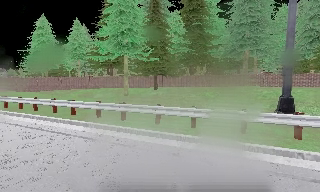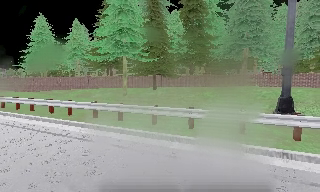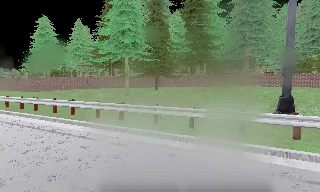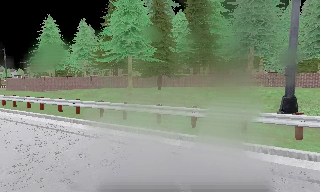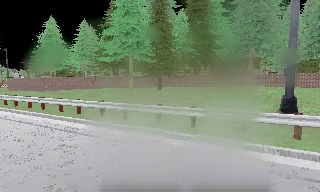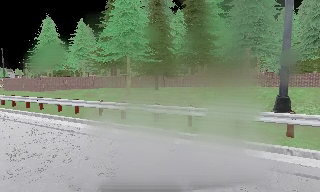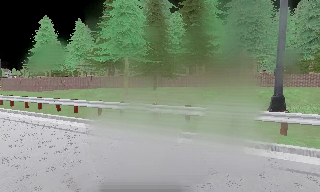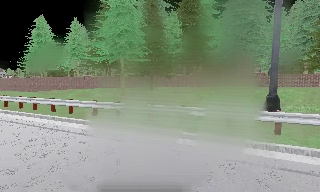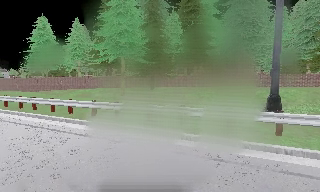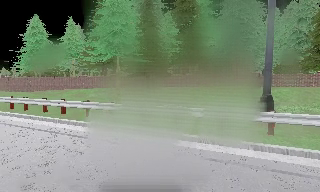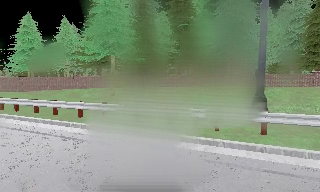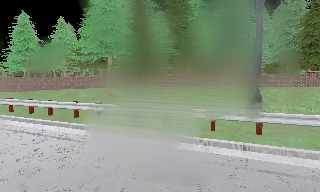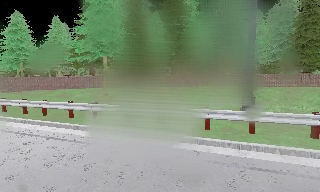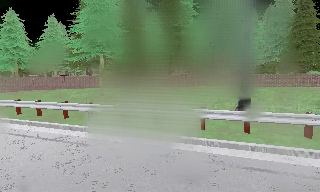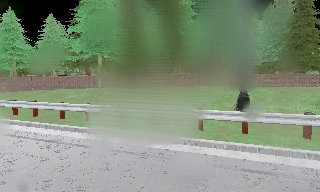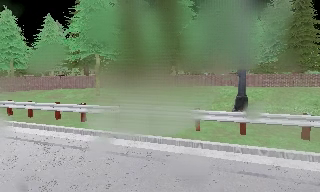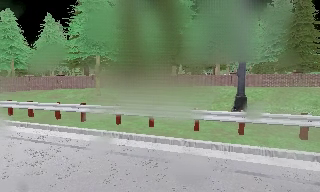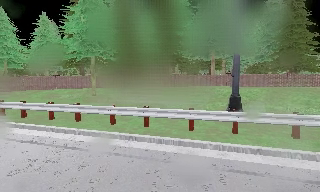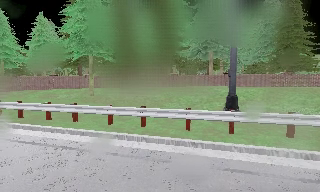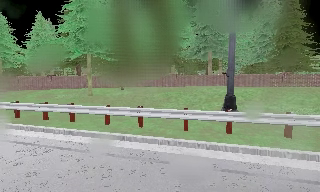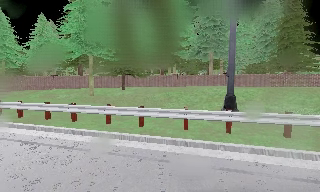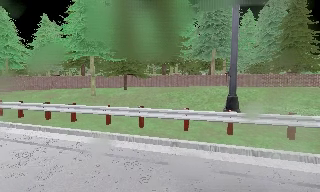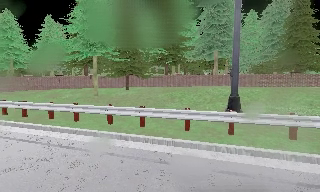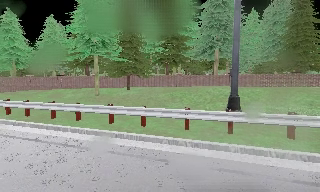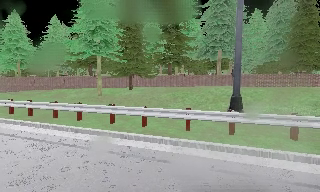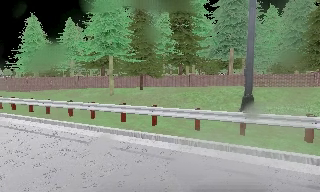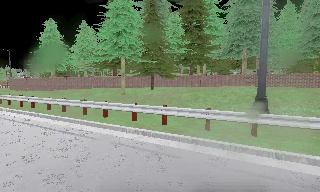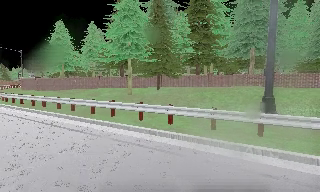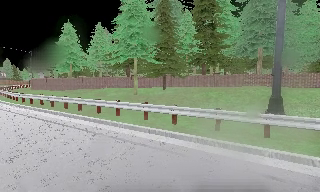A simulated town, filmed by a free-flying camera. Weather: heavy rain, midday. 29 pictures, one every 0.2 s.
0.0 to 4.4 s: The camera travels to its right, about 1 m, so close, fixed things drift to the left.
4.4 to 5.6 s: The scene slides to the right, as the camera pans about 15 degrees to its left.
The film runs backward here.
